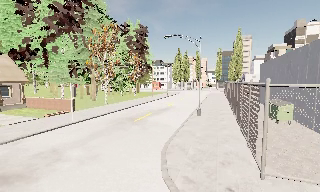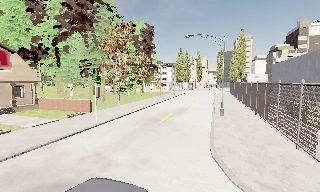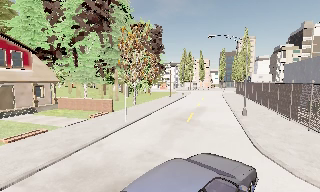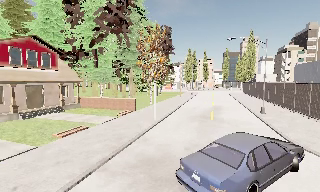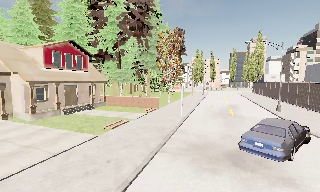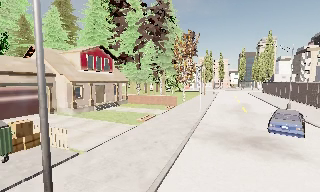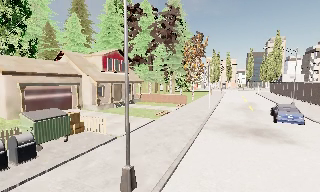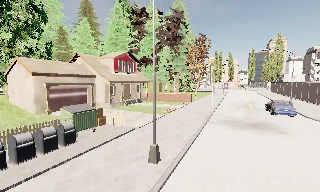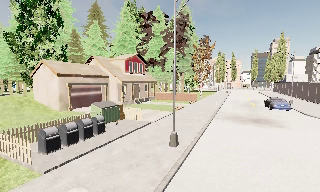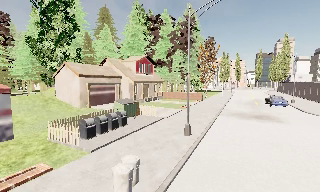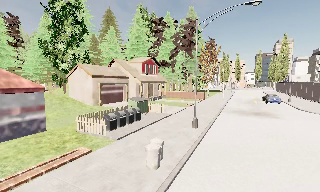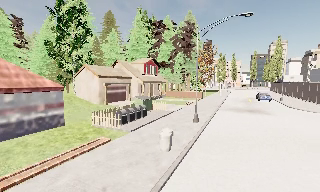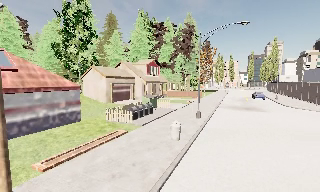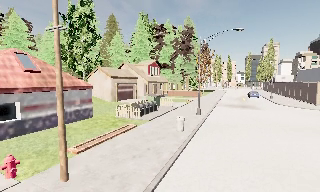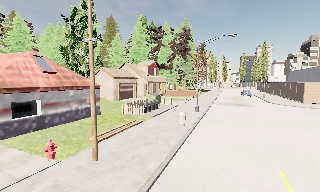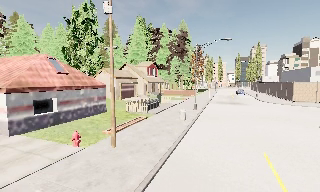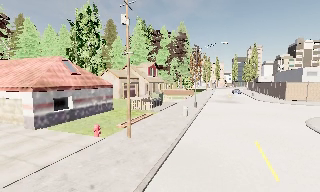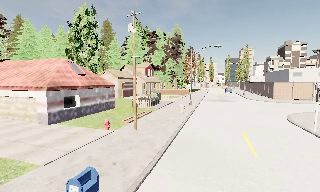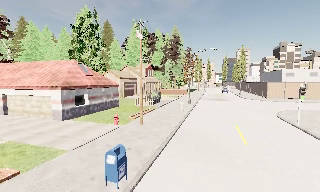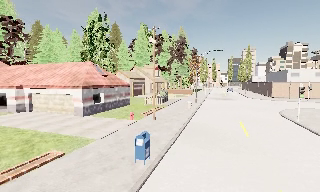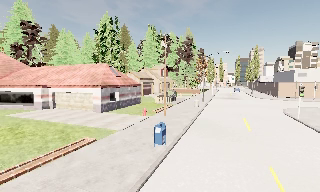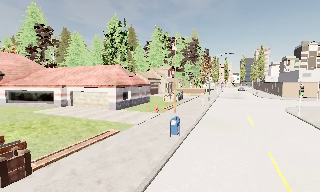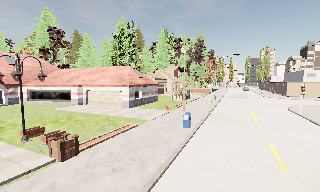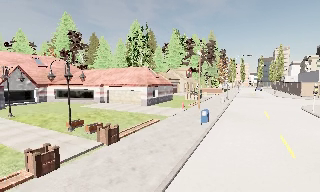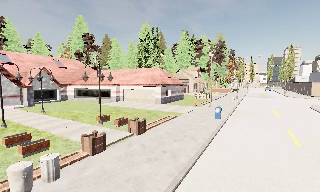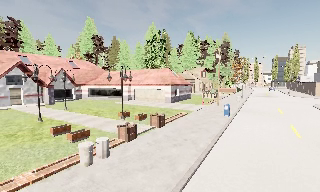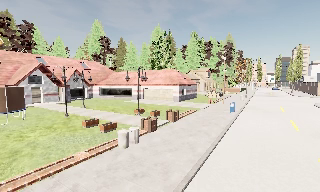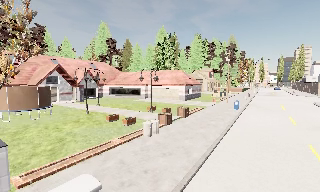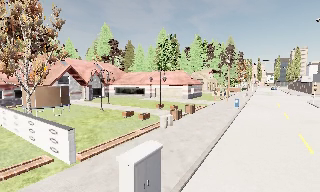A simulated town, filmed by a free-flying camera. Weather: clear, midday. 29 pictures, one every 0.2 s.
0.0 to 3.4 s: The camera travels backward and to its left, about 30 m, so what stands in front gets smaller. It loses speed.
3.4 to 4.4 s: The camera travels backward, about 8 m, so what stands in front gets smaller.
4.4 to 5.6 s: The camera travels backward and to its left, about 11 m, so what stands in front gets smaller.
The film runs forward here.
